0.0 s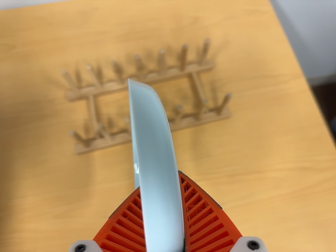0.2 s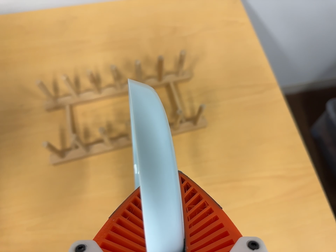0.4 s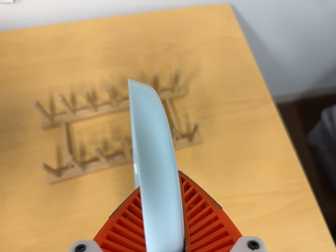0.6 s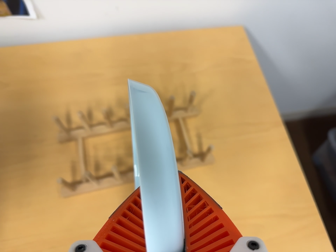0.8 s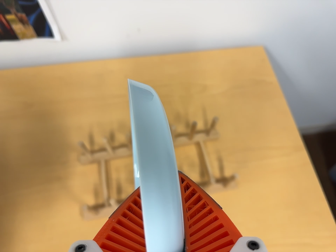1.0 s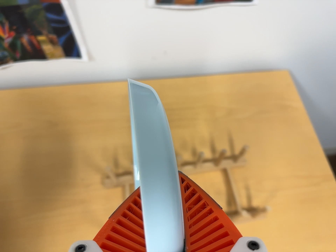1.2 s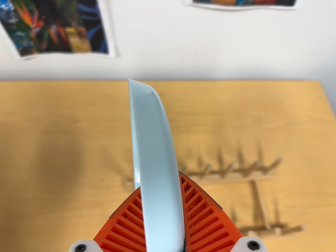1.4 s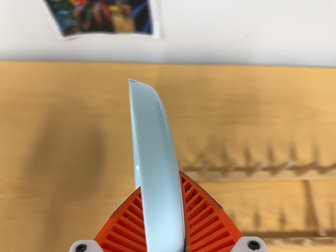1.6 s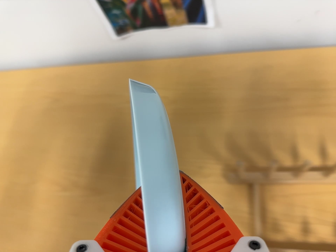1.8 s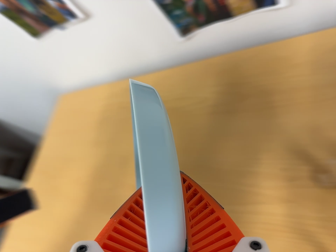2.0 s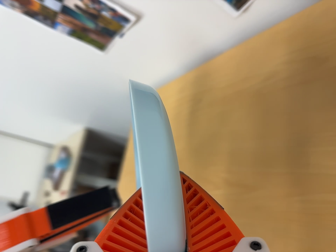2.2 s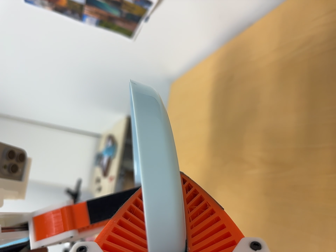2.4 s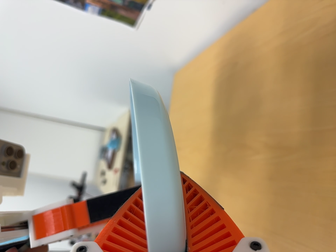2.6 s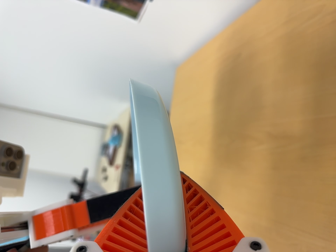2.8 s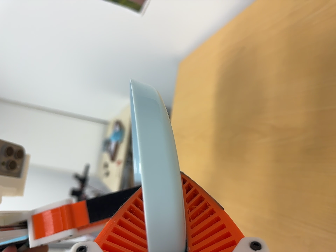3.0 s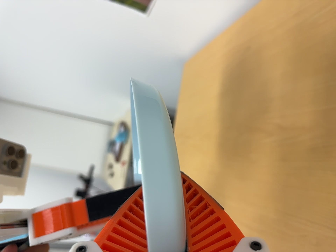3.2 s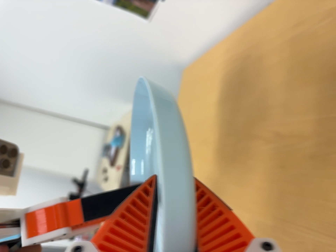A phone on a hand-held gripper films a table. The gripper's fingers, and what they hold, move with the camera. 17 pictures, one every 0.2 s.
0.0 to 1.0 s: The camera travels toward the top of its view and to its left, about 12 cm, so close, fixed things drift downward. Its aim tips toward the top of its view by about 10 degrees, and the scene shifts downward.
1.0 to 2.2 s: The camera swings to its left by about 70 degrees, and the scene slides to the right. It travels forward, about 14 cm. It rolls about its line of sight by about 10 degrees, and the scene rotates counterclockwise.
2.2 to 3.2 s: The camera travels toward the bottom of its view, about 5 cm, so close, fixed things drift upward.
The film runs backward here.
